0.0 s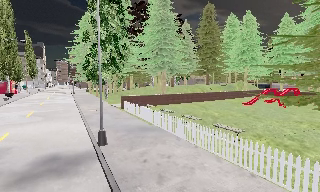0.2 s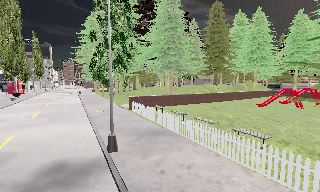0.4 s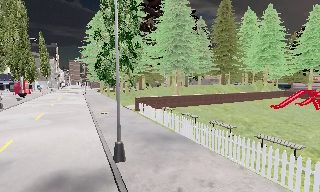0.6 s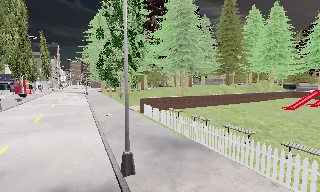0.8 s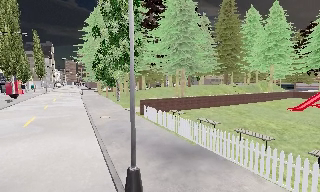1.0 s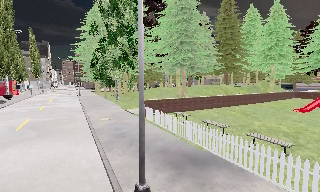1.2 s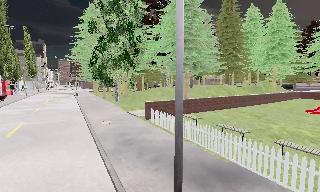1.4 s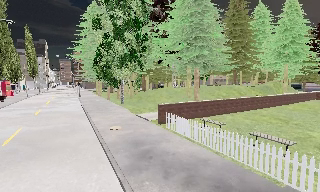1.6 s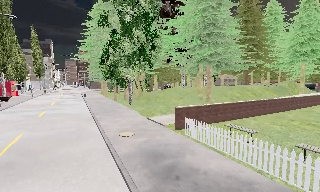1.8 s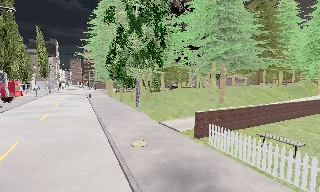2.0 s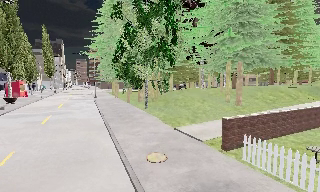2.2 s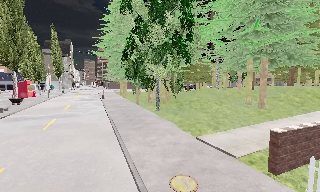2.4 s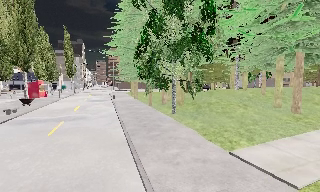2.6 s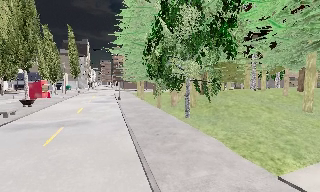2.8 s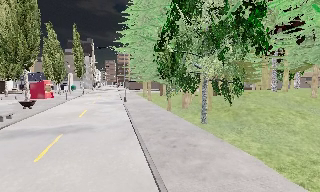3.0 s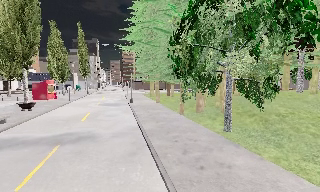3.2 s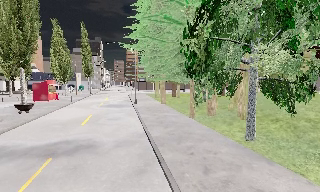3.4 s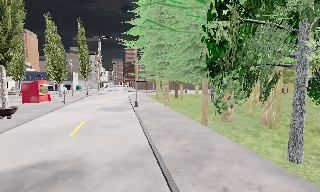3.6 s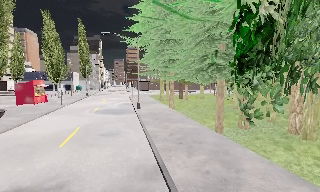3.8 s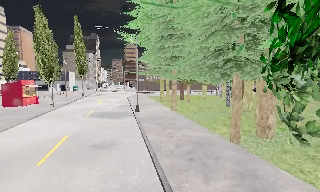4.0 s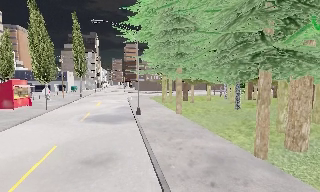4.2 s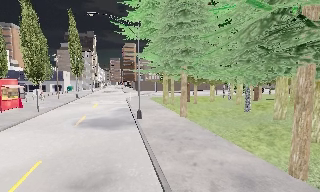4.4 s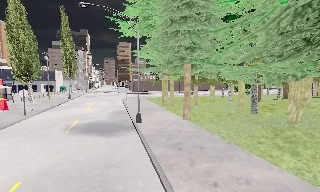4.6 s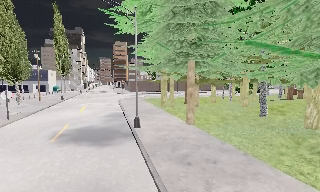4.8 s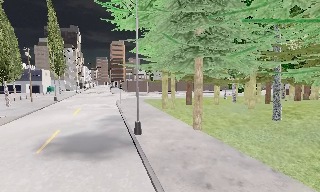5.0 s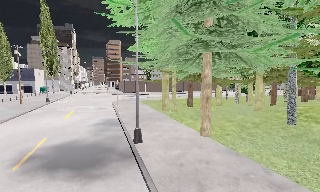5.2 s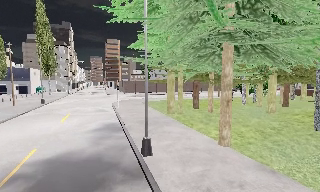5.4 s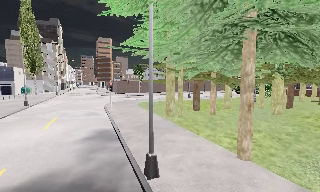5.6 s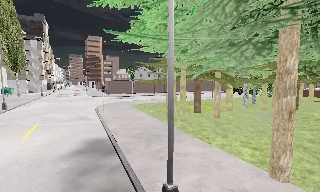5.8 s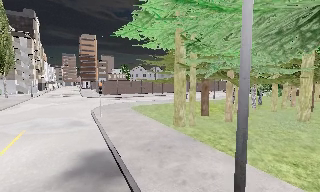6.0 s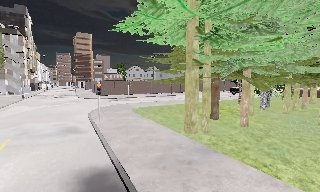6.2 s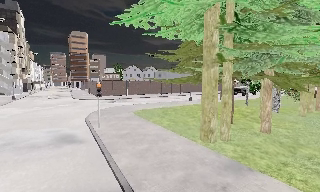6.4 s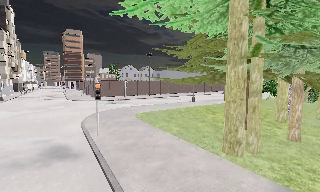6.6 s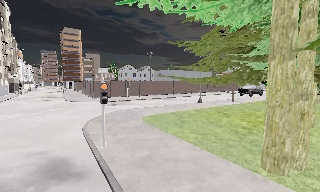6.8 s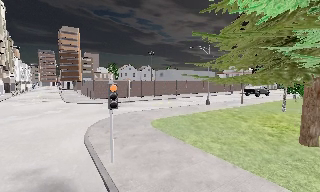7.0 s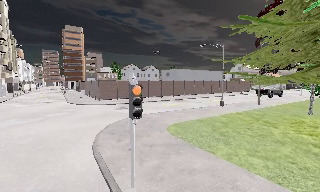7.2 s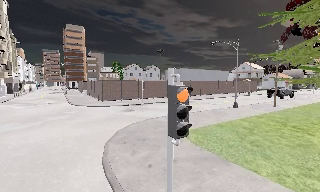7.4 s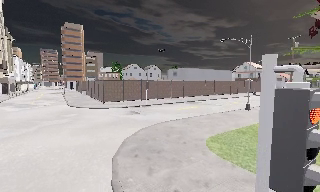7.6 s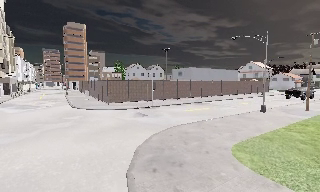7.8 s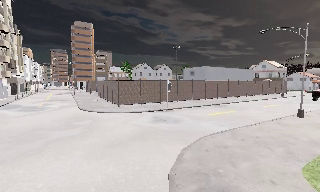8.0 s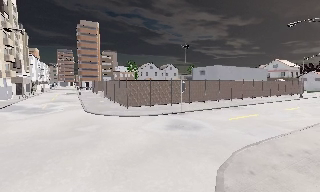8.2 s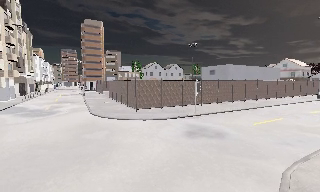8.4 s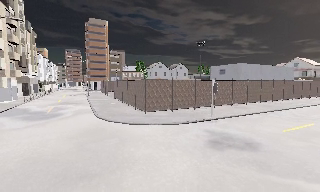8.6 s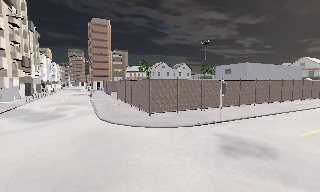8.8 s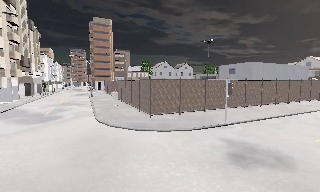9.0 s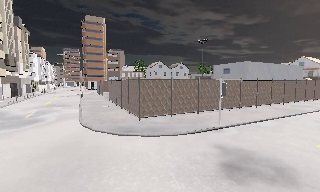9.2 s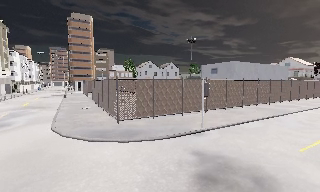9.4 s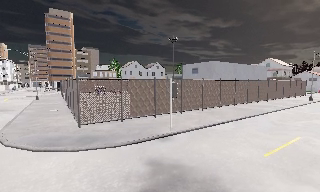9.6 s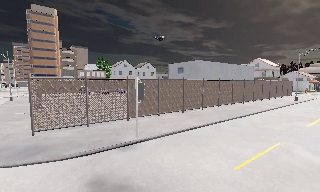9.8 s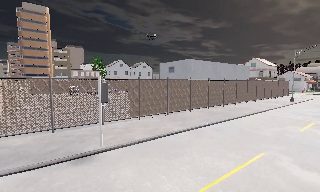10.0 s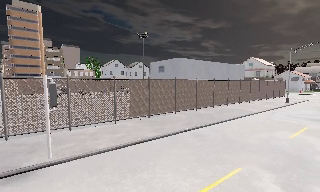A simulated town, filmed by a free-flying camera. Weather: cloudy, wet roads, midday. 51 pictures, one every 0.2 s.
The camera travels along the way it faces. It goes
forward.
0.0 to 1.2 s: The camera travels forward and to its left, about 6 m, so what stands in front looms larger.
1.2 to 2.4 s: The camera swings to its left by about 10 degrees, and the scene slides to the right. It travels forward and to its left, about 9 m, so what stands in front looms larger.
2.4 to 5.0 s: The camera travels forward, about 20 m, so what stands in front looms larger.
5.0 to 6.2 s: The camera pans to its right, which is clockwise from overhead, by about 10 degrees. It travels forward and to its left, about 9 m, so what stands in front looms larger.
6.2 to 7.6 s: The camera travels forward and to its left, about 11 m, so what stands in front looms larger.
7.6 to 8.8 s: The camera travels forward and to its left, about 8 m, so what stands in front looms larger. It loses speed.
8.8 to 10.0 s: The scene slides to the left, as the camera pans about 10 degrees to its right. It travels to its right and forward, about 9 m, so close, fixed things drift to the left. It gains speed.
The film runs forward here.
